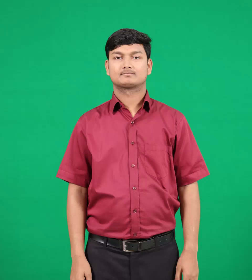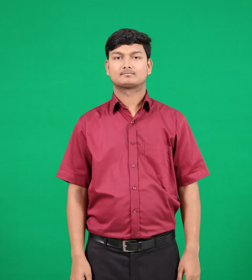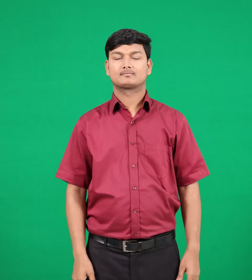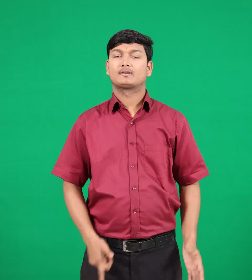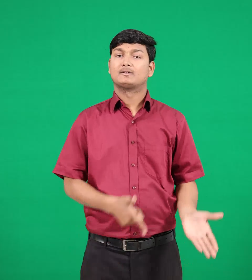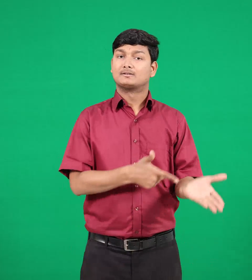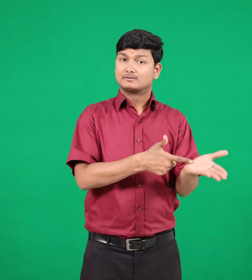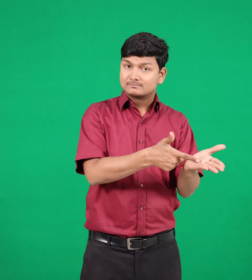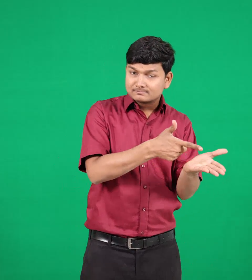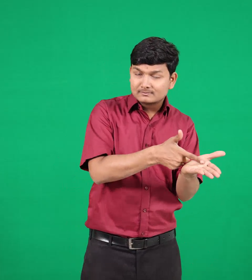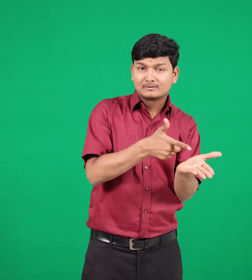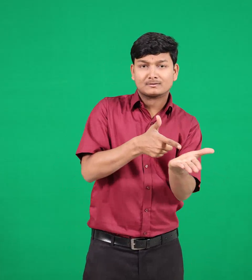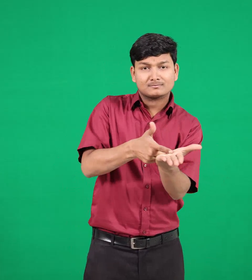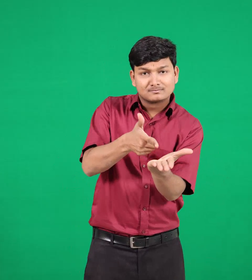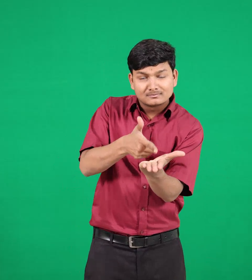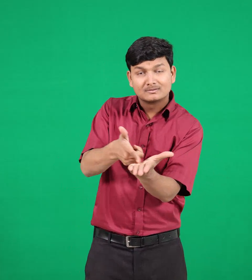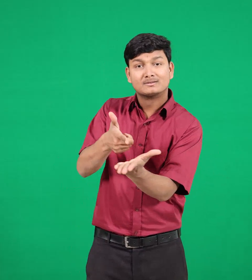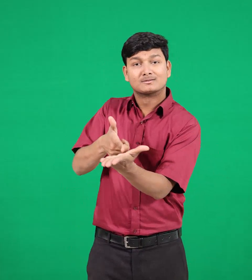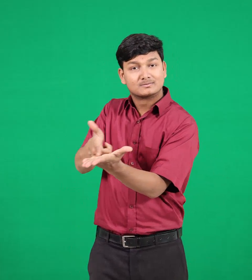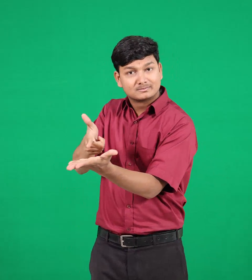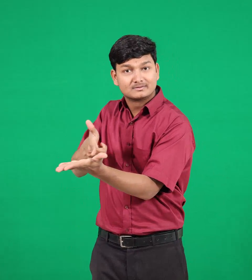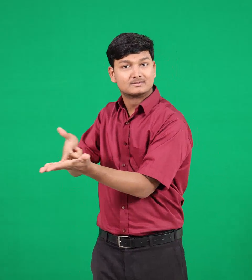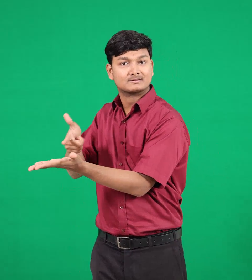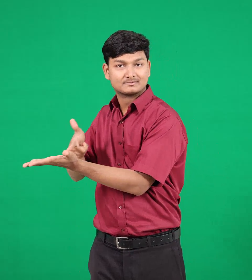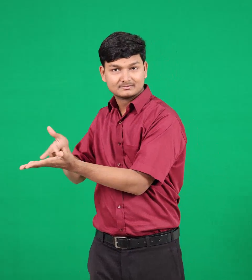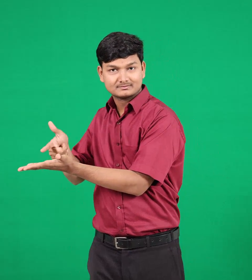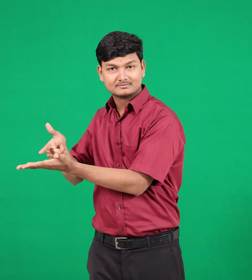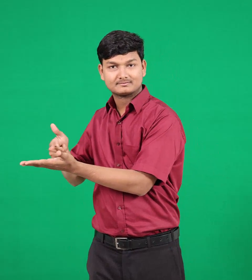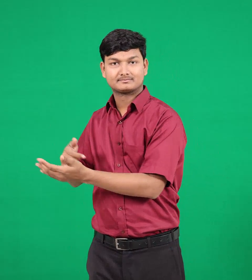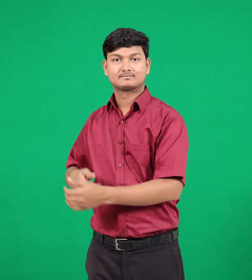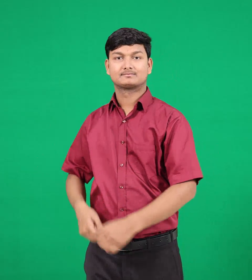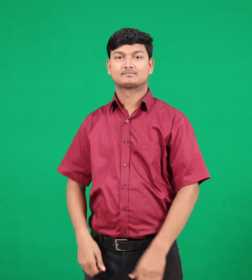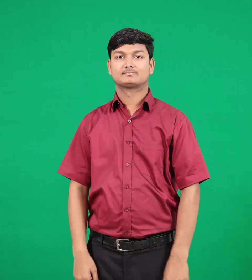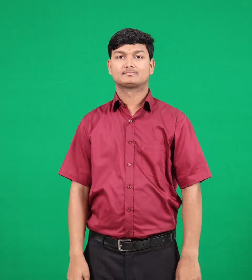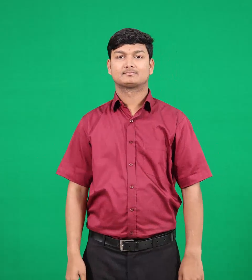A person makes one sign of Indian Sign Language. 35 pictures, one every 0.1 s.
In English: villages
